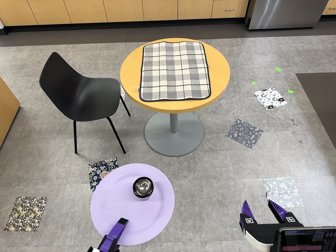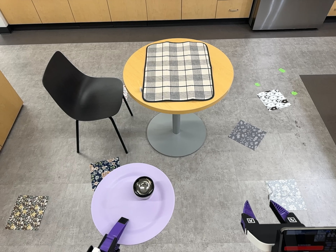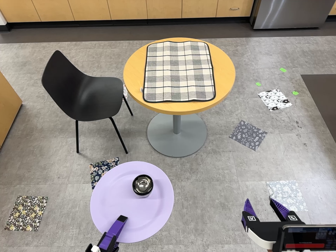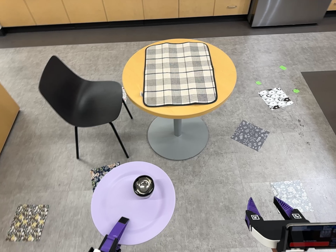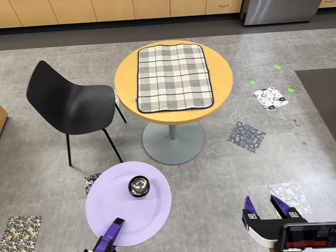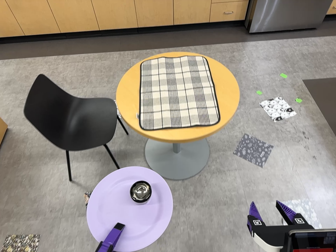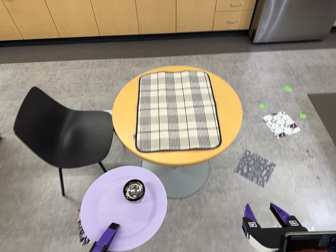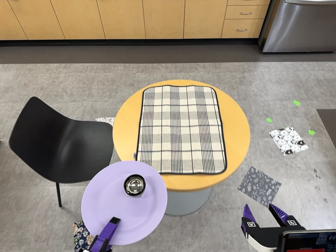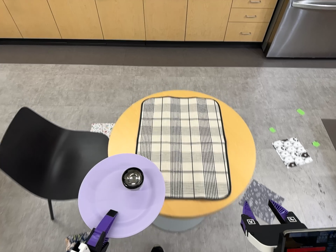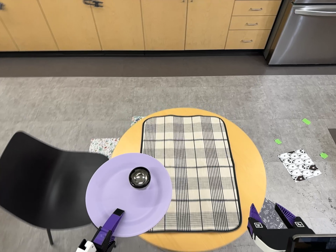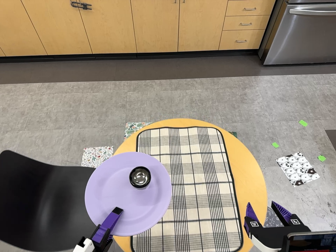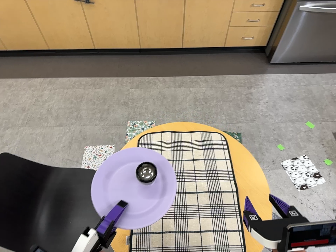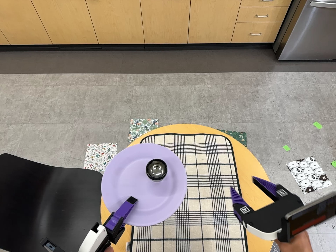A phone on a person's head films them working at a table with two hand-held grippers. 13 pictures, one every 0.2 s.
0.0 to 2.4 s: The camera travels toward the top of its view and forward, about 100 cm, so close, fixed things drift downward.
The film runs forward here.
